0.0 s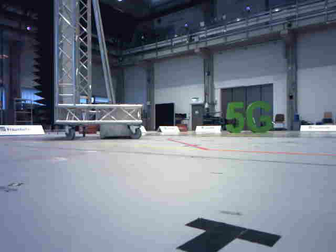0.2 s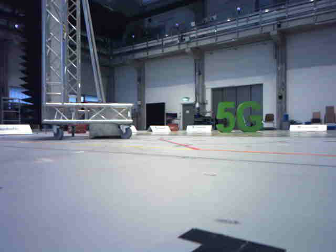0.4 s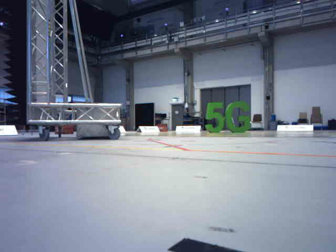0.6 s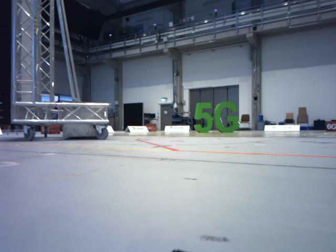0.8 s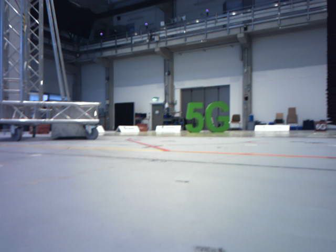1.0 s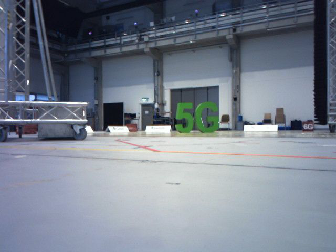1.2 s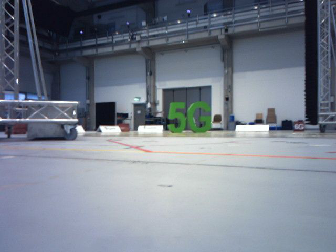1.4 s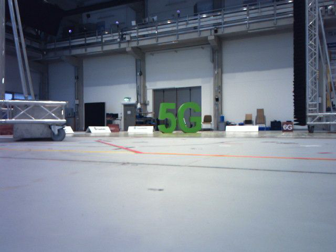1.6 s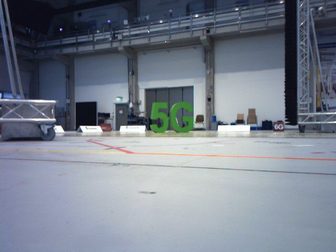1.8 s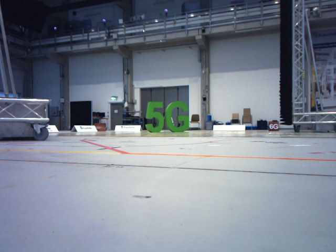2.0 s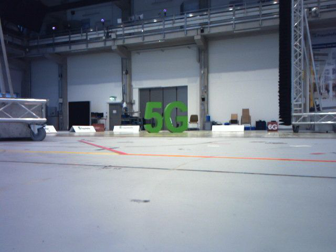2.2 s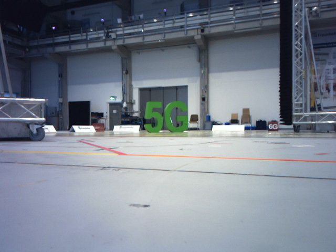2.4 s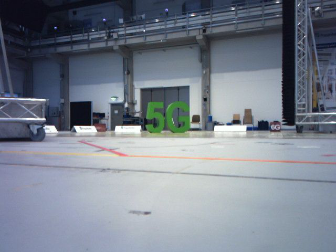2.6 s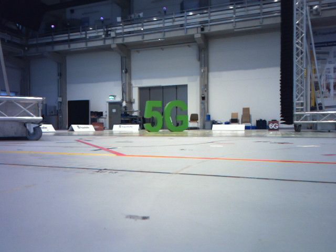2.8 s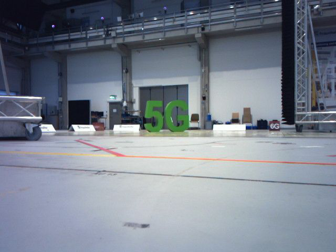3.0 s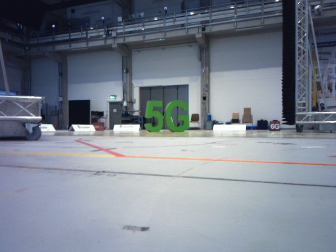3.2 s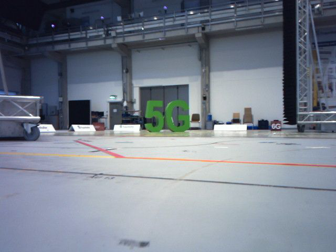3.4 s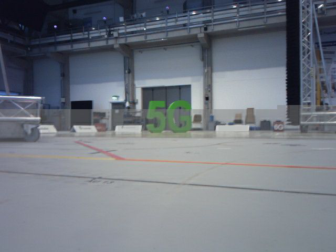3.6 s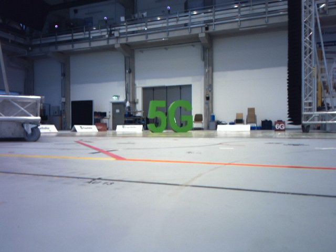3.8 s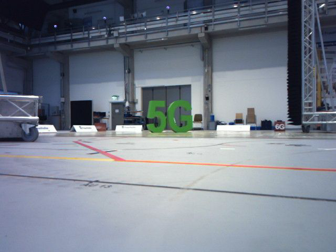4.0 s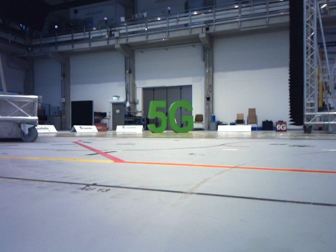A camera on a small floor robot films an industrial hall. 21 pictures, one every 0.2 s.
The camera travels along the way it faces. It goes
forward.
0.0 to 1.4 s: The camera pans to its right, which is clockwise from overhead, by about 15 degrees. It travels forward, about 0.3 m, so what stands in front looms larger.
1.4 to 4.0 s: The camera travels forward, about 0.5 m, so what stands in front looms larger.
The film runs forward here.
